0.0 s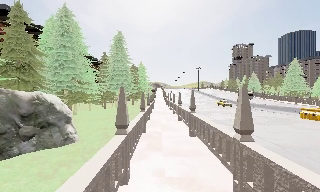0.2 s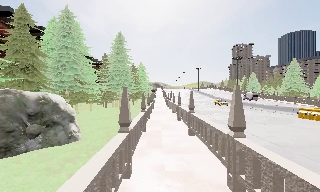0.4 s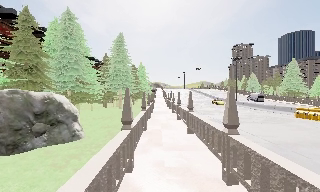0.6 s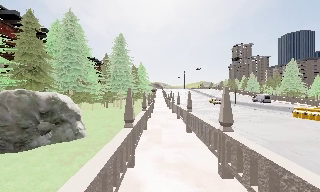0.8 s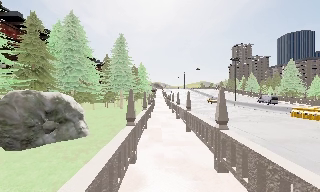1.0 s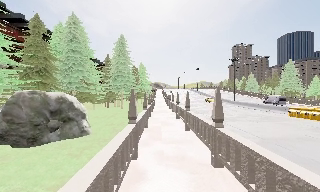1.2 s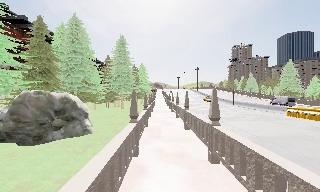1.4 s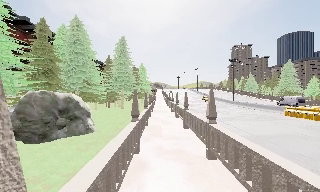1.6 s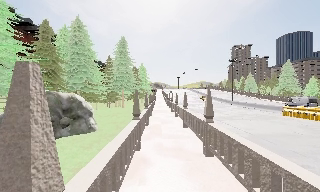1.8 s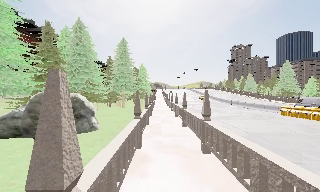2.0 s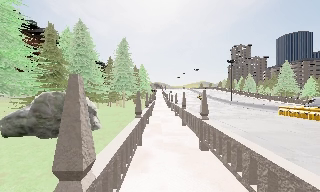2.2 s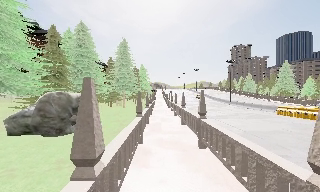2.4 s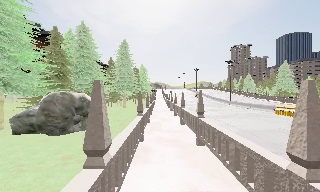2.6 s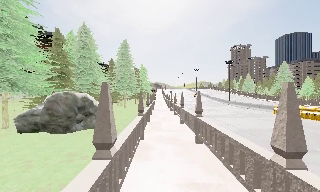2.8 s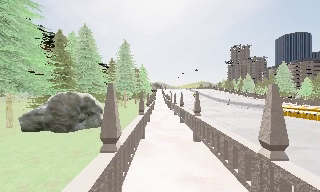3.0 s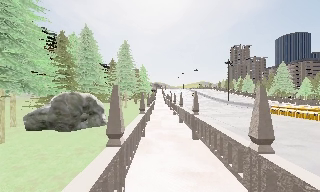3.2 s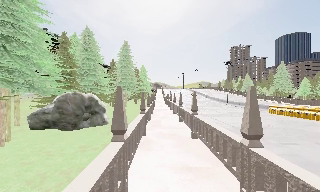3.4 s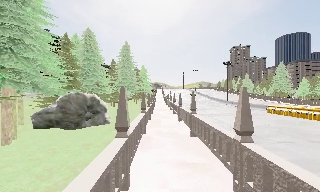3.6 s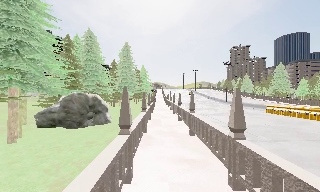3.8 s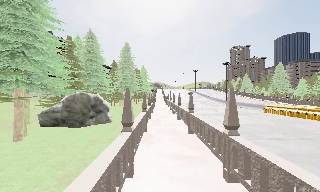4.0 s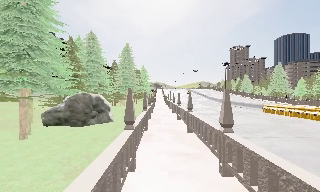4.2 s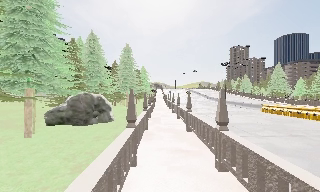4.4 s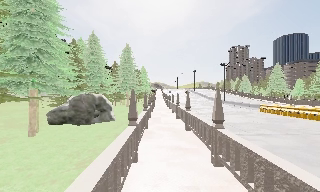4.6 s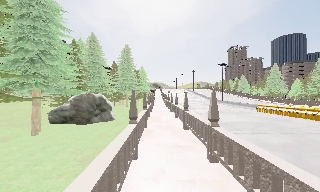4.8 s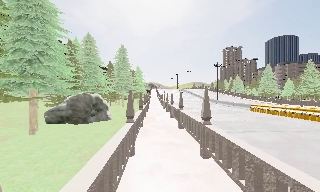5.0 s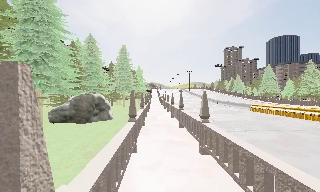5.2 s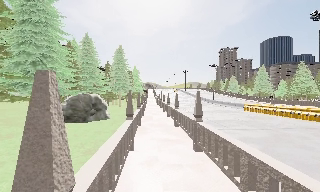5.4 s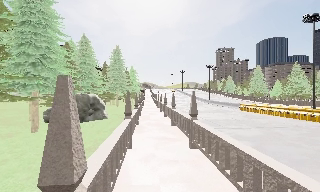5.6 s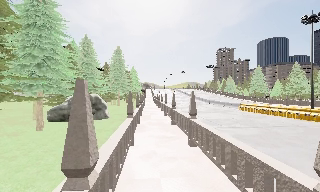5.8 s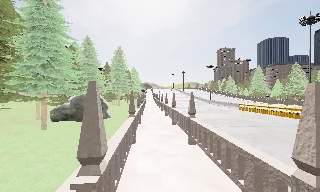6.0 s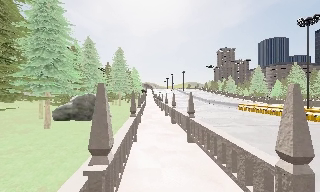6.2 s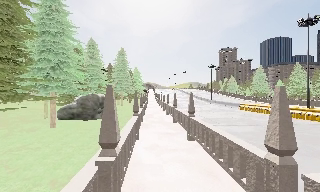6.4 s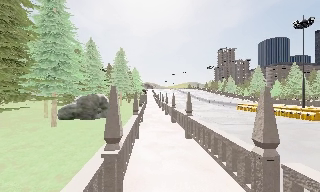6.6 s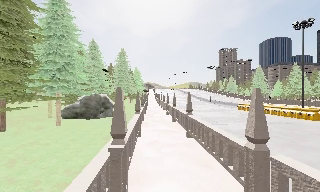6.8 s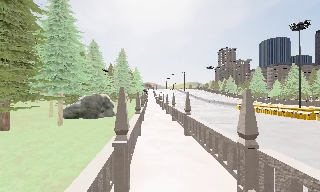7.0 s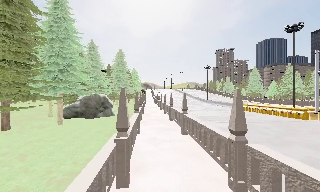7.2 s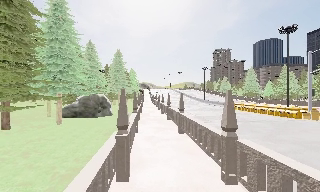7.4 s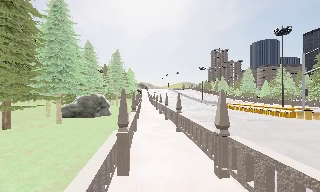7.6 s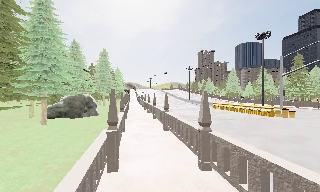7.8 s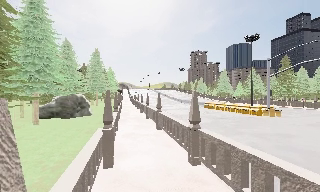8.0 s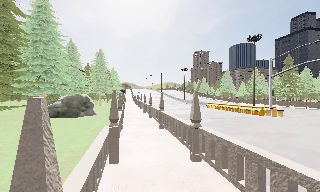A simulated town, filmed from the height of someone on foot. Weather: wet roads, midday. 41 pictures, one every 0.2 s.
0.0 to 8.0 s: The scene slides to the left, as the camera pans about 10 degrees to its right. It travels backward, about 14 m, so what stands in front gets smaller.
The film runs backward here.
